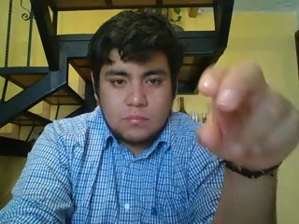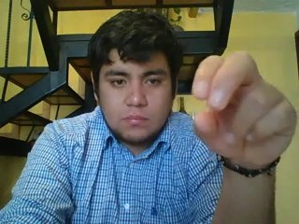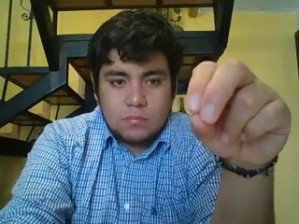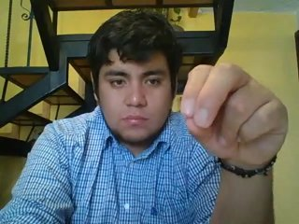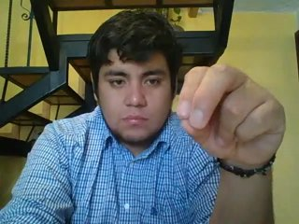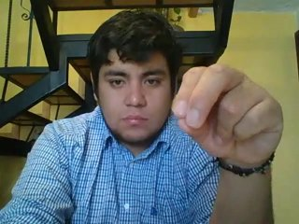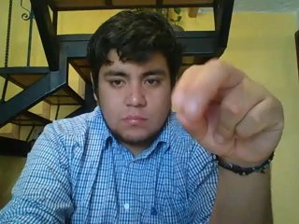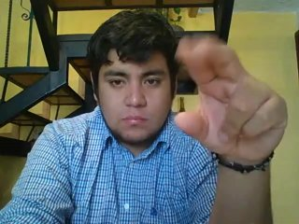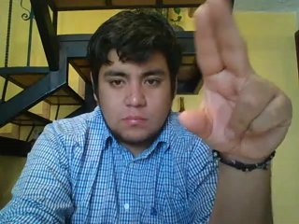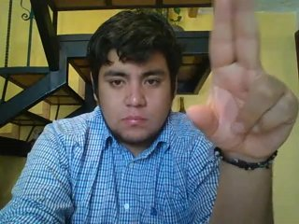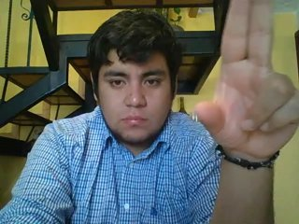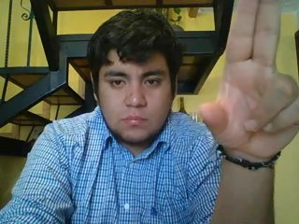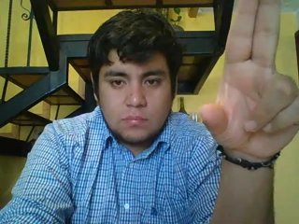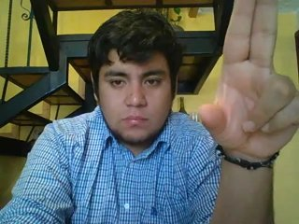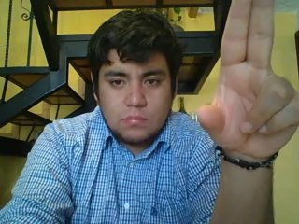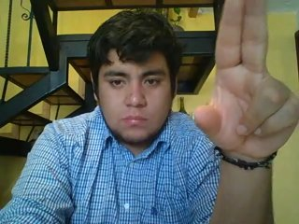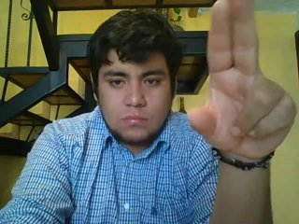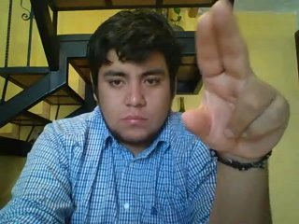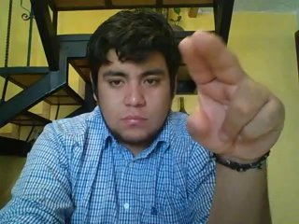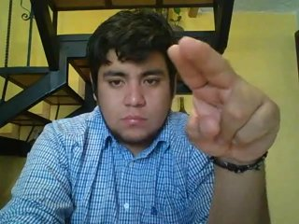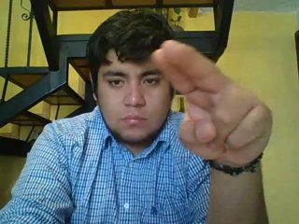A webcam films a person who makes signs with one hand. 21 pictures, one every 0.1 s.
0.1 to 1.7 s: Zoom in.
